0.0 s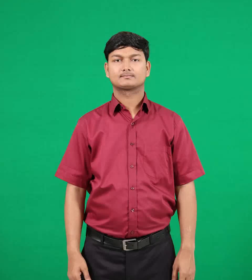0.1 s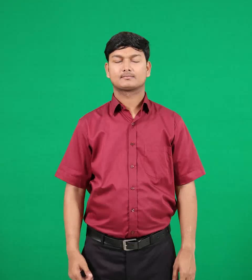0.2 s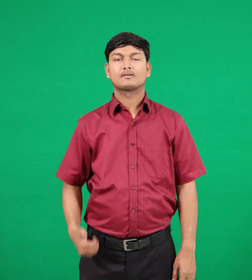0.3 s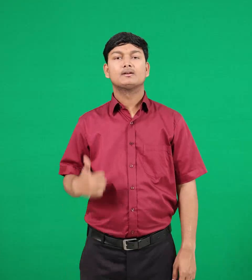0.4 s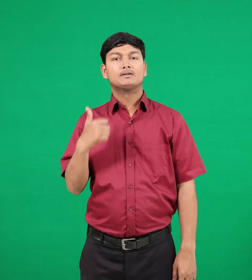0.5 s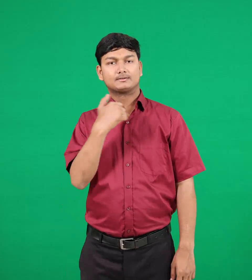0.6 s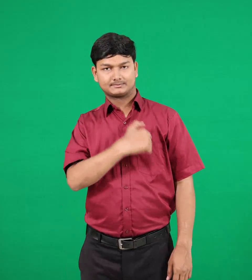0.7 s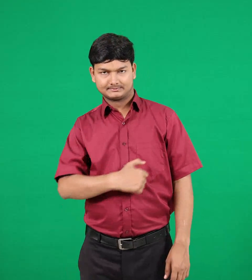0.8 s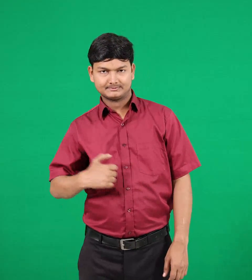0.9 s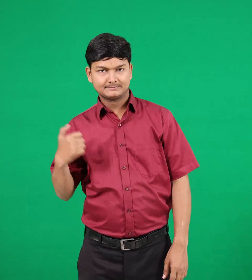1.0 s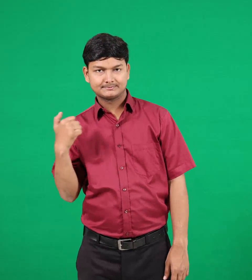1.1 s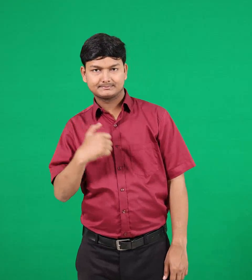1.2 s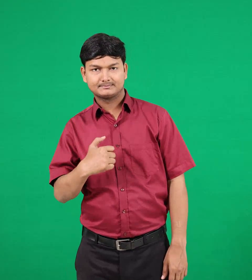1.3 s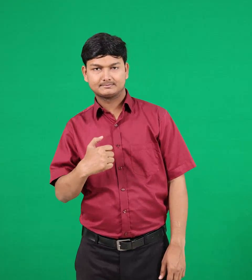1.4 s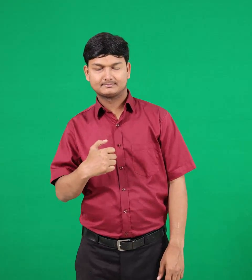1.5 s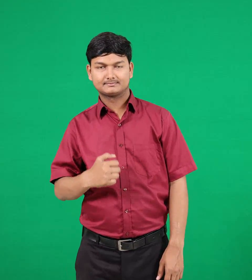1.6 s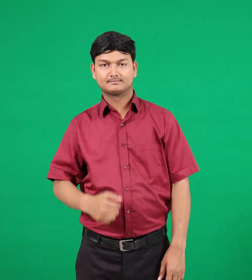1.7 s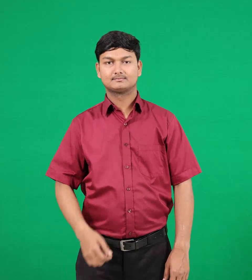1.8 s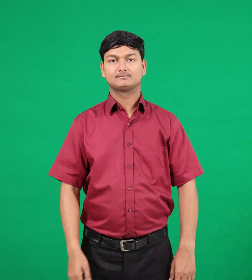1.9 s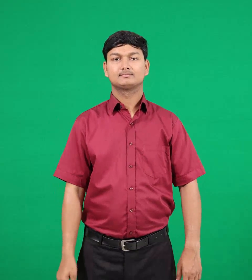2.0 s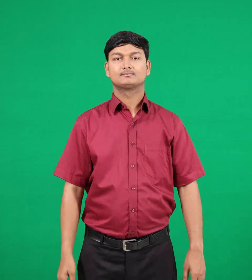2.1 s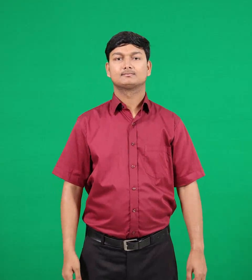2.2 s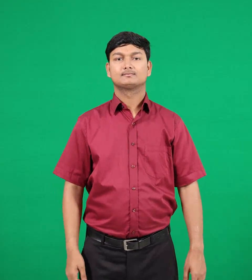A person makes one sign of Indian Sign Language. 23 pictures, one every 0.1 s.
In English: perfume
